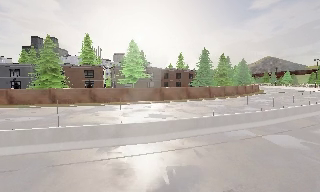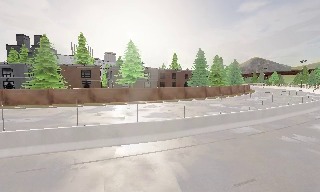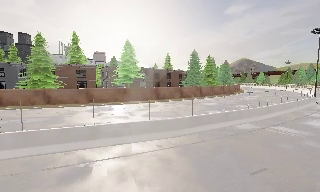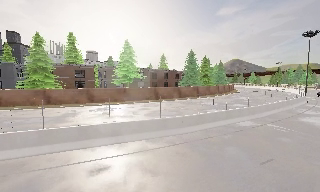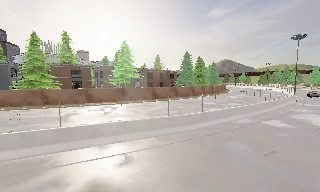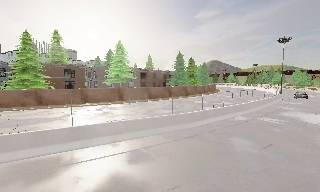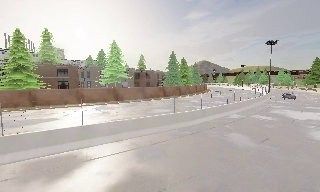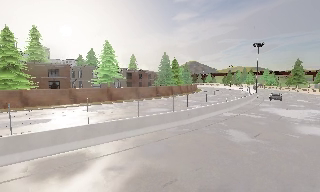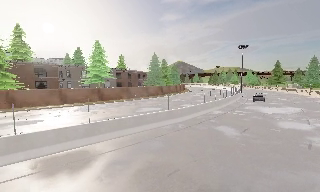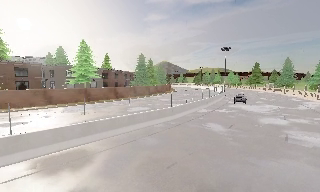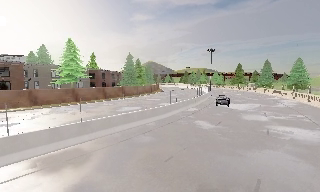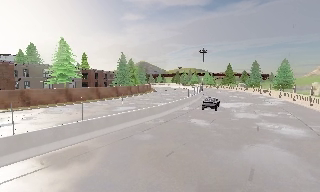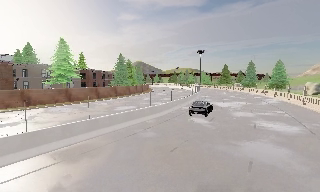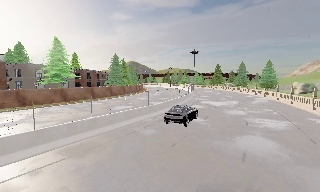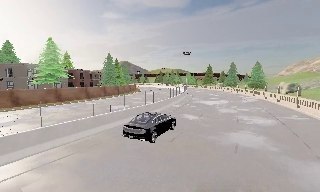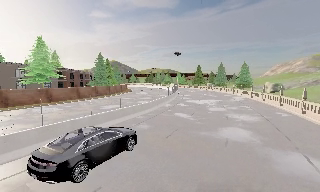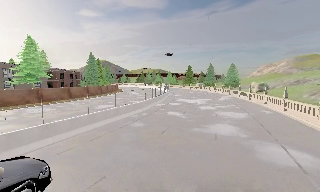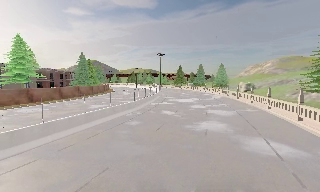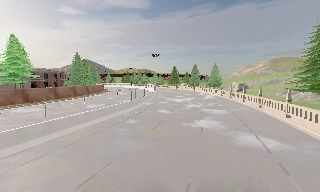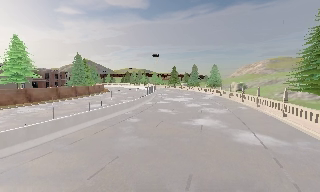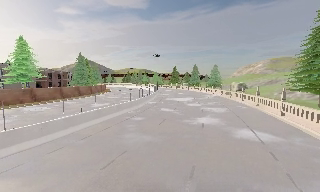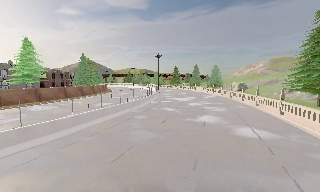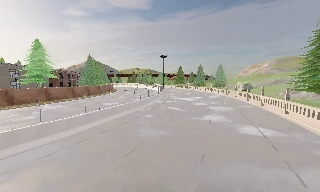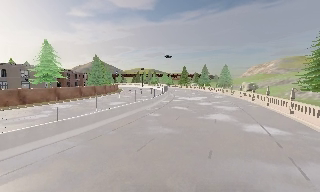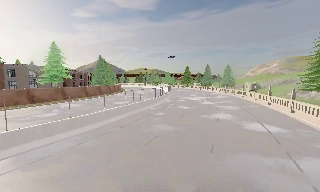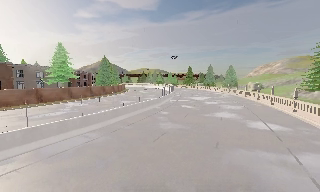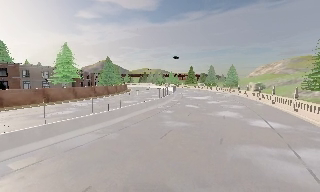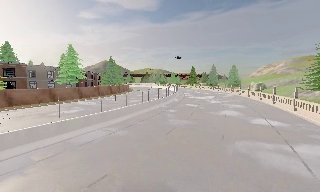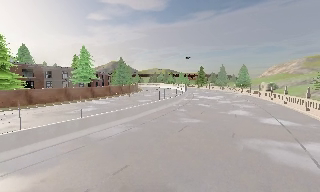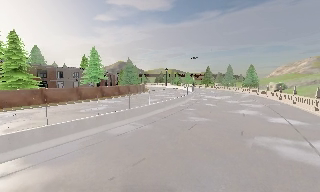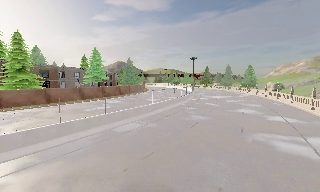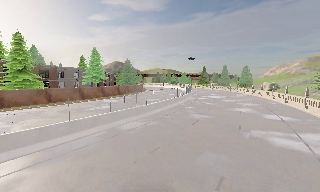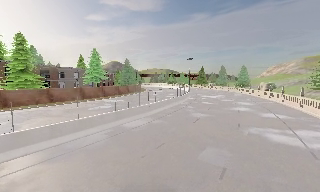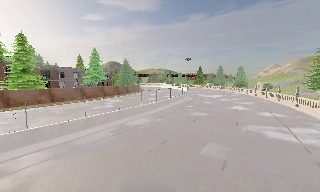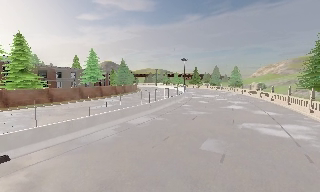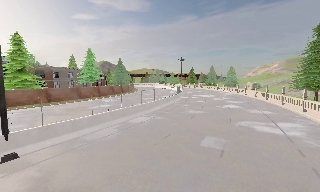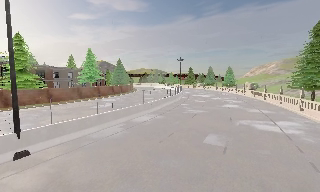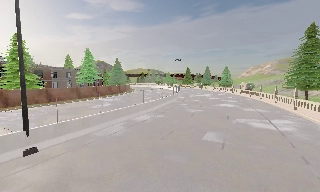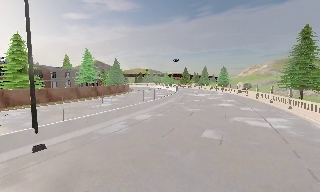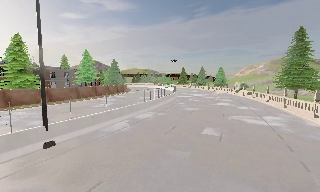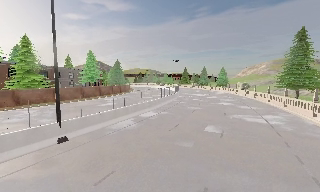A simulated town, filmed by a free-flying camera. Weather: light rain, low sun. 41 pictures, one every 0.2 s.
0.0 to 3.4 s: The camera pans to its right, which is clockwise from overhead, by about 55 degrees. It travels to its left and backward, about 15 m. It loses speed.
3.4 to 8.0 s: The camera travels backward and to its left, about 15 m, so what stands in front gets smaller.
The film runs backward here.
